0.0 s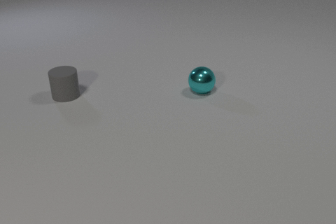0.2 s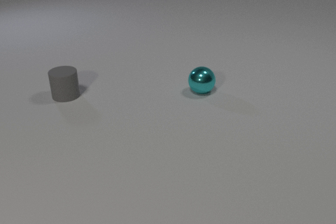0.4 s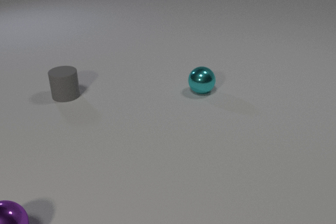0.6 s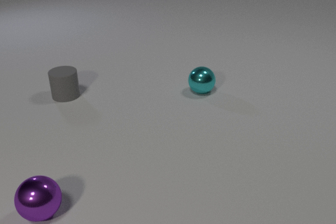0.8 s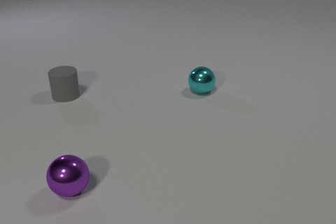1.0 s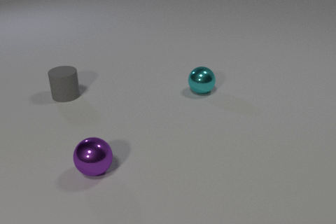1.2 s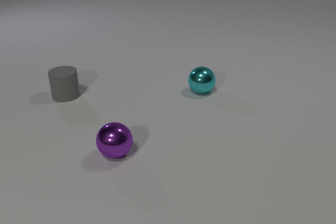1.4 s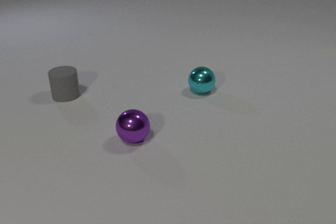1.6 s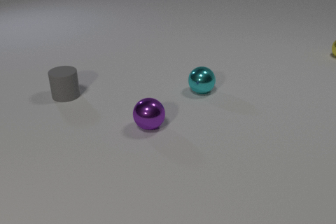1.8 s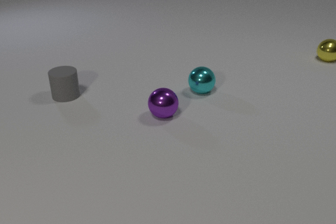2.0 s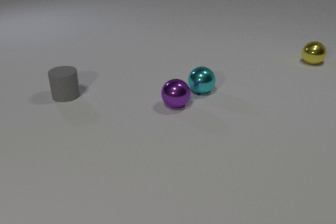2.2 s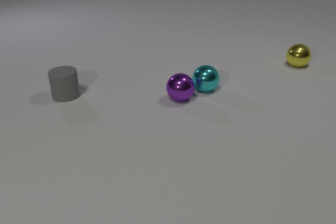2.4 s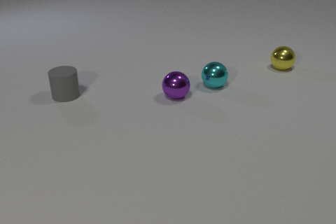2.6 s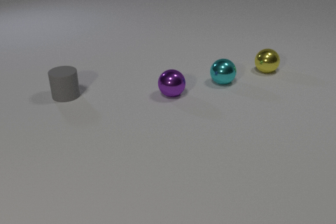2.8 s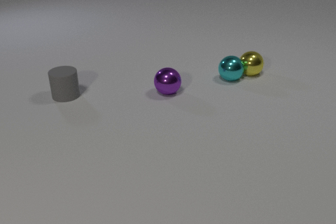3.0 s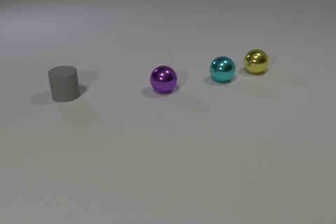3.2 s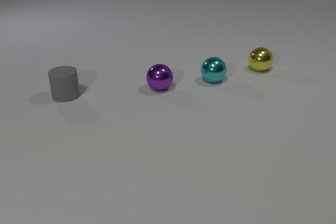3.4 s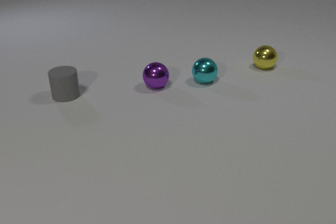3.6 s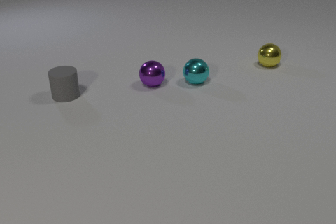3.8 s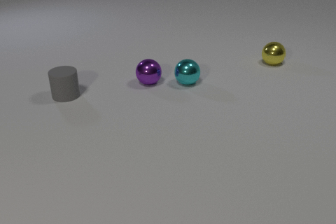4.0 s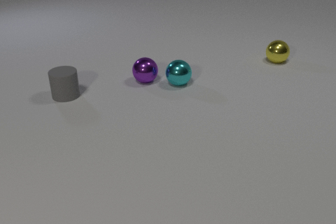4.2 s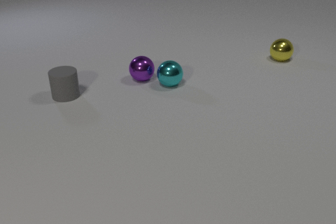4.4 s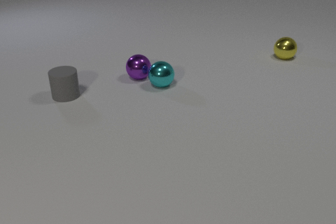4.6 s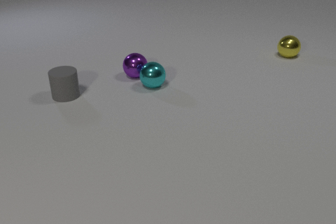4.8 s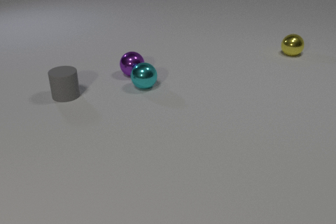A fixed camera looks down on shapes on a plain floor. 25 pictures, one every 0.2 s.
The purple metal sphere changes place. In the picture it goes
away from the camera.
0.0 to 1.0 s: The purple metal sphere comes in at the bottom edge, rolls to the right and away from the camera.
1.0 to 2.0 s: The purple metal sphere rolls away from the camera and to the right. The yellow metal sphere comes in at the right edge, rolls to the left and toward the camera.
2.0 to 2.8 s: The purple metal sphere rolls away from the camera. The cyan metal sphere rolls away from the camera and to the right. The yellow metal sphere rolls to the left and toward the camera. The purple metal sphere and the cyan metal sphere collide. The cyan metal sphere and the yellow metal sphere collide.
2.8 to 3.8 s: The purple metal sphere rolls away from the camera and to the left. The cyan metal sphere rolls to the left. The yellow metal sphere rolls away from the camera and to the right.
3.8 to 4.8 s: The purple metal sphere rolls away from the camera and to the left. The cyan metal sphere rolls to the left. The yellow metal sphere rolls away from the camera and to the right.
What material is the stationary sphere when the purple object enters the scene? metal.
How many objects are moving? 3.
What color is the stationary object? gray.
